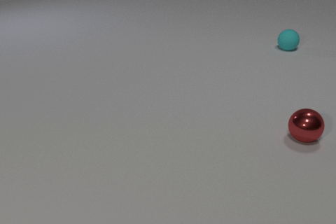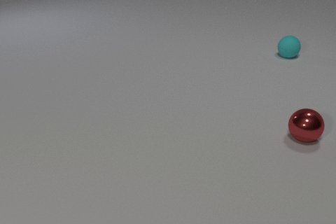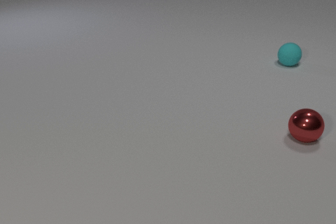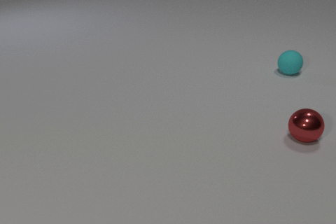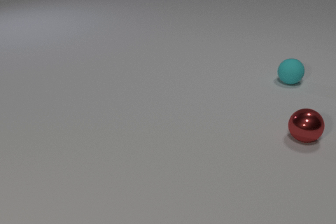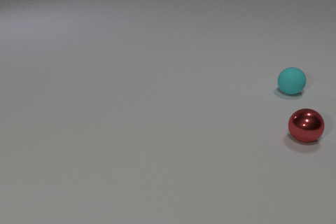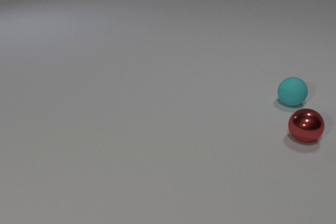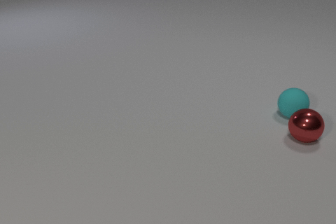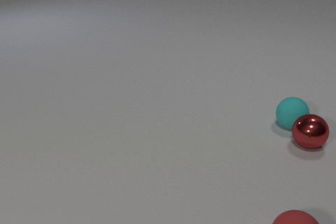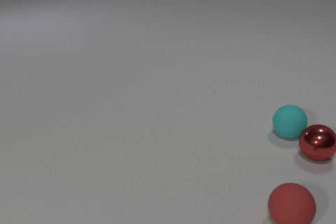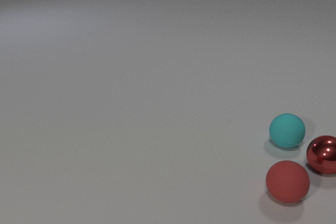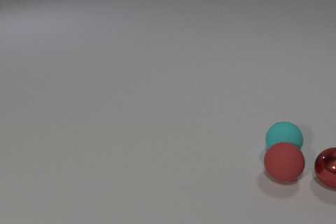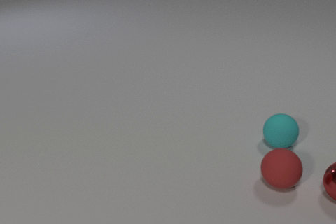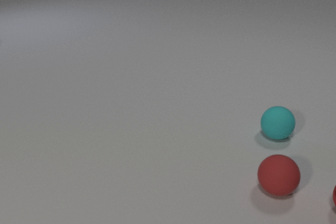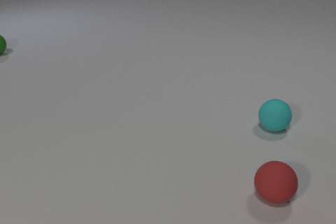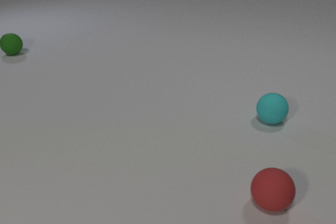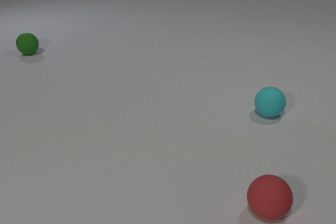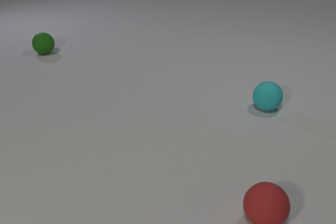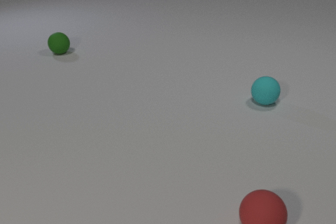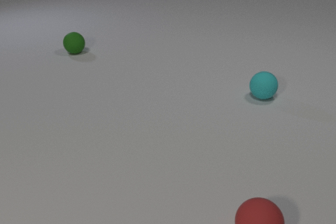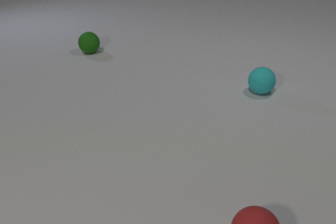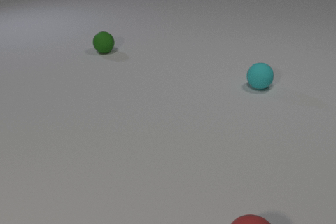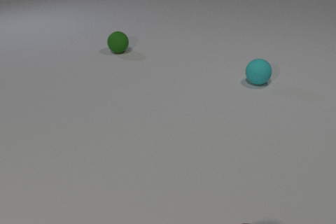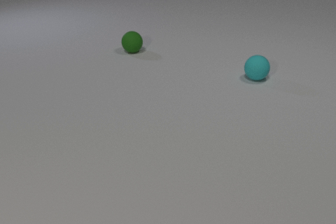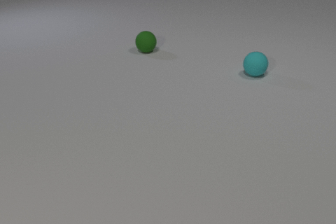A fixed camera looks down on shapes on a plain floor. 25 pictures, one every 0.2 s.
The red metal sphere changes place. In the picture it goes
toward the camera.
0.0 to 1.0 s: The cyan rubber sphere rolls toward the camera.
1.0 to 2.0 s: The cyan rubber sphere rolls toward the camera. The red metal sphere rolls toward the camera and to the right. The red rubber sphere comes in at the bottom edge, rolls away from the camera. The cyan rubber sphere and the red metal sphere collide.
2.0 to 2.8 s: The cyan rubber sphere rolls away from the camera and to the left. The red metal sphere rolls toward the camera and to the right, leaves at the right edge. The red rubber sphere rolls to the left. The green rubber sphere comes in at the left edge, rolls to the right. The cyan rubber sphere and the red rubber sphere collide.
2.8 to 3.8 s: The cyan rubber sphere rolls away from the camera. The red rubber sphere rolls toward the camera. The green rubber sphere rolls to the right.
3.8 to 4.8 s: The cyan rubber sphere rolls away from the camera. The red rubber sphere rolls toward the camera, leaves at the bottom edge. The green rubber sphere rolls to the right.
What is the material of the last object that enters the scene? rubber.
How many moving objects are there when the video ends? 2.
What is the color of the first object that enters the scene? red.
